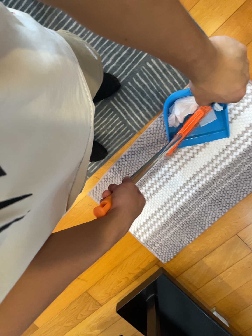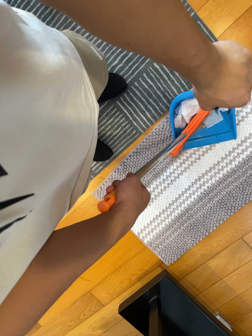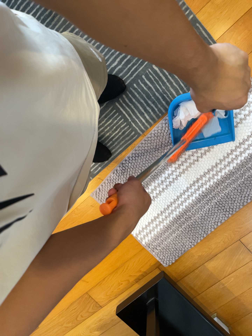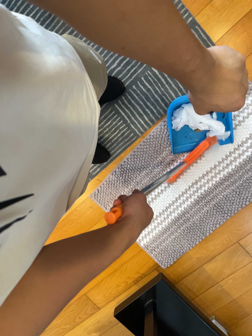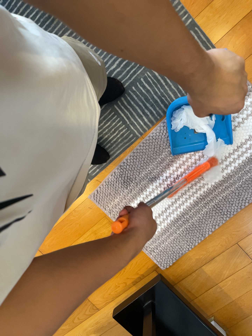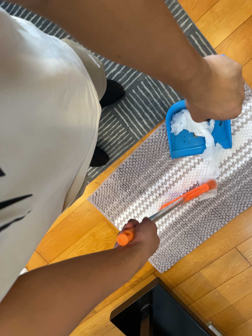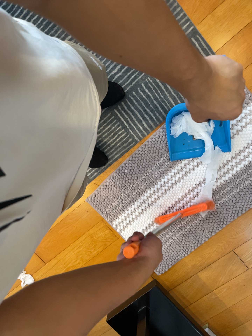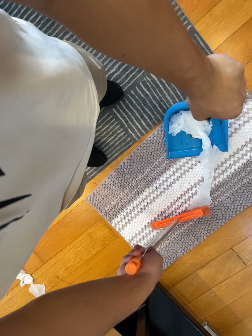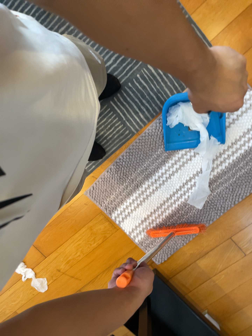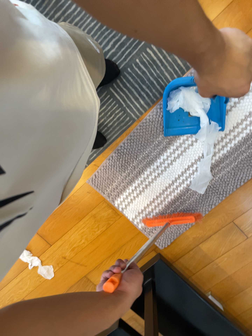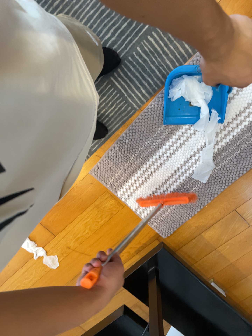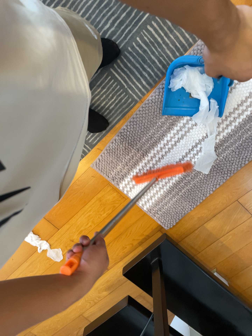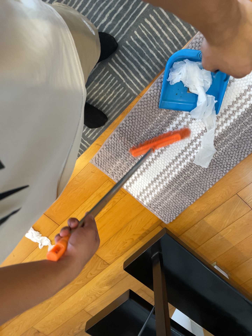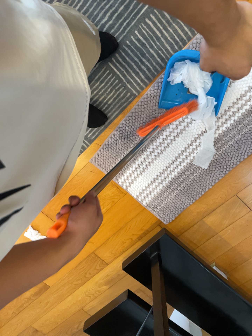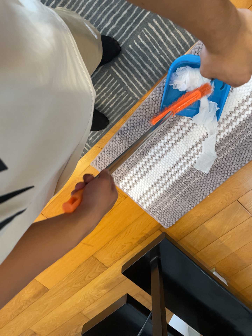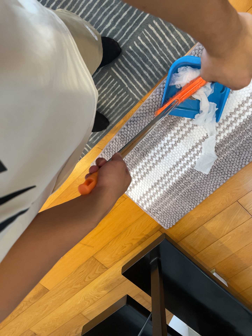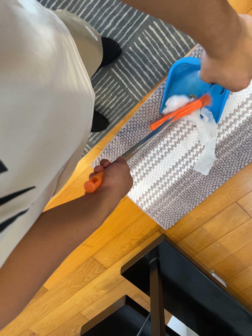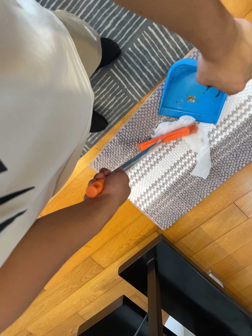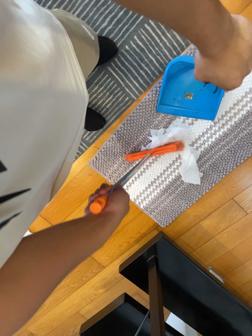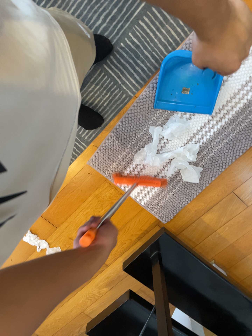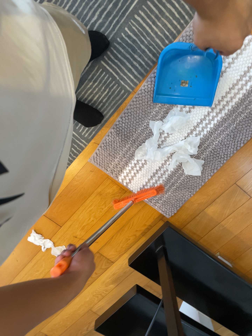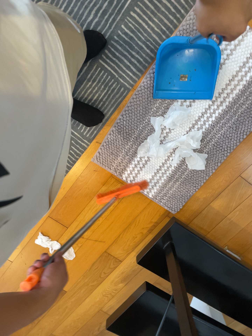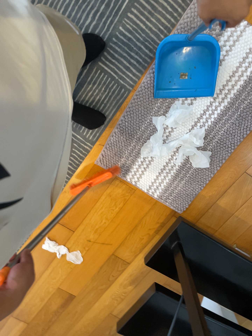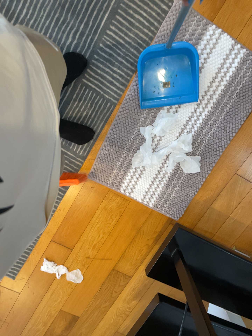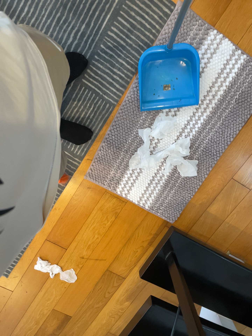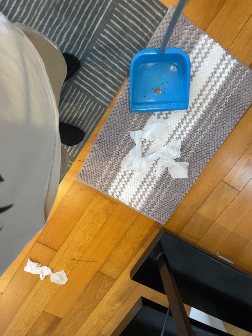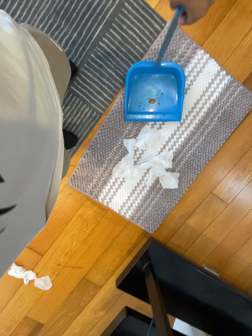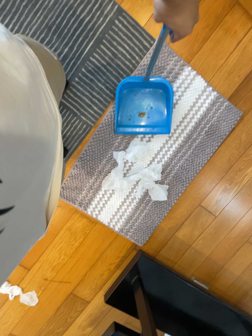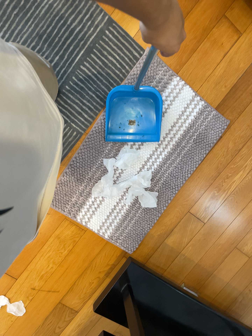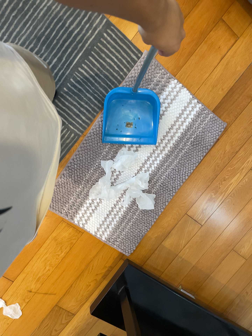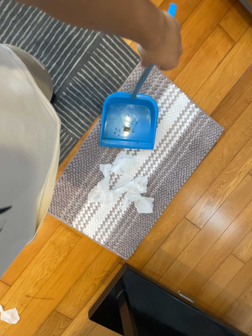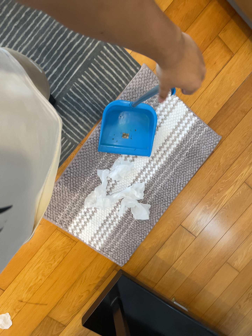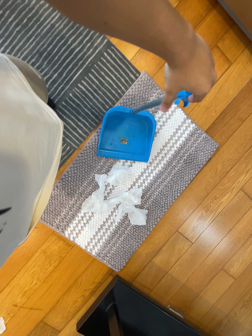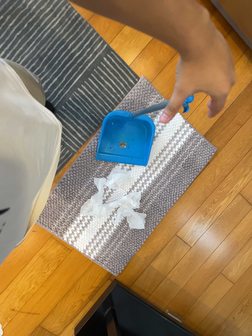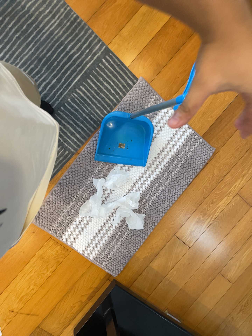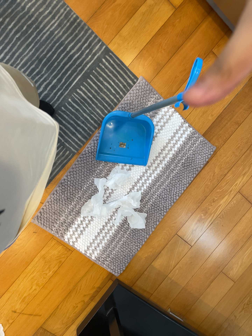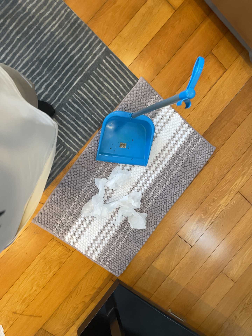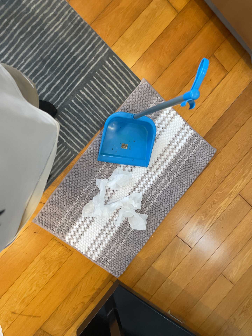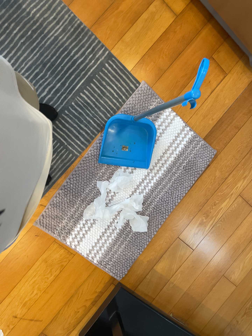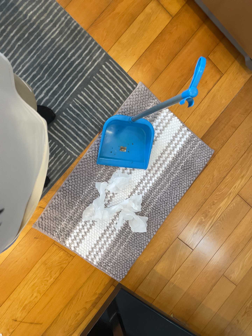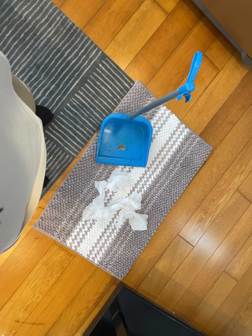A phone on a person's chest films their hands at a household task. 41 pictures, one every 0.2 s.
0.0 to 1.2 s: The camera shifts only a little, or ends up much as it began.
1.2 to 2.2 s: The camera's aim tips toward the bottom of its view by about 10 degrees, and the scene shifts upward.
2.2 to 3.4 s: The camera shifts only a little, or ends up much as it began.
3.4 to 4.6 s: The camera travels toward the bottom of its view, about 7 cm. It rolls about its line of sight by about 15 degrees, and the scene rotates counterclockwise.
4.6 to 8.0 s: The camera pans to its right by about 15 degrees. It travels backward, about 8 cm, so what stands in front gets smaller. Its aim tips toward the top of its view by about 15 degrees, and the scene shifts downward.
The film runs backward here.
